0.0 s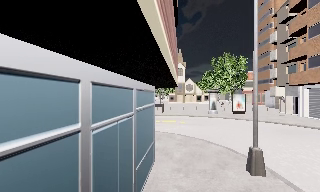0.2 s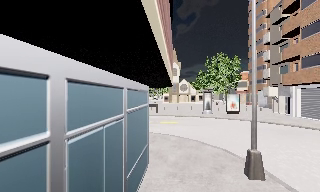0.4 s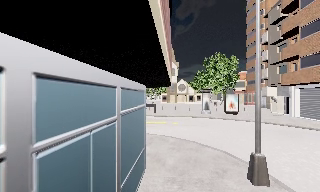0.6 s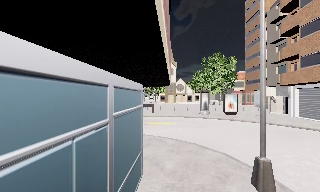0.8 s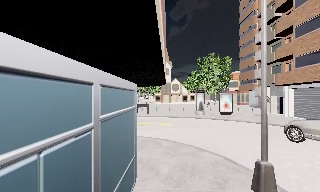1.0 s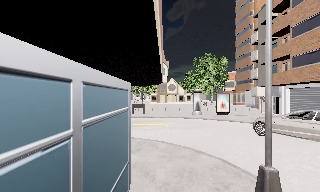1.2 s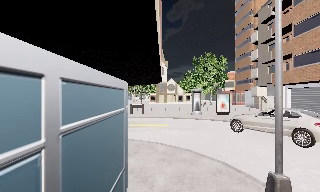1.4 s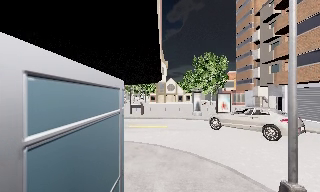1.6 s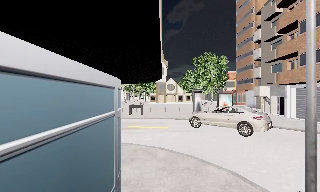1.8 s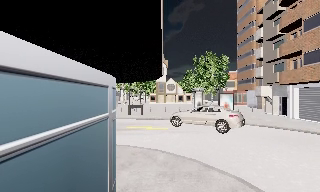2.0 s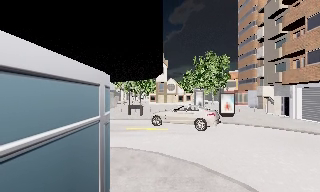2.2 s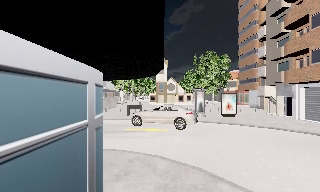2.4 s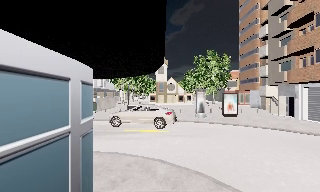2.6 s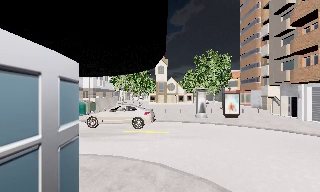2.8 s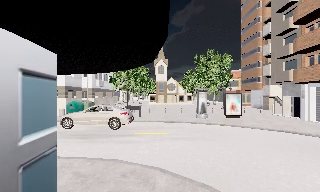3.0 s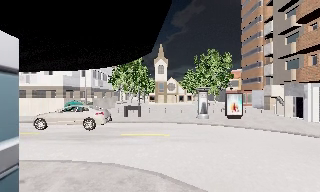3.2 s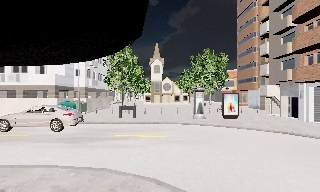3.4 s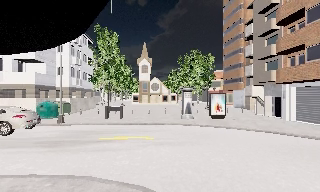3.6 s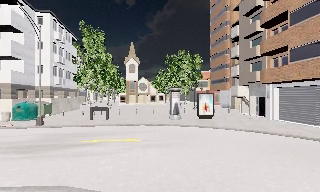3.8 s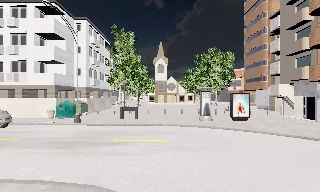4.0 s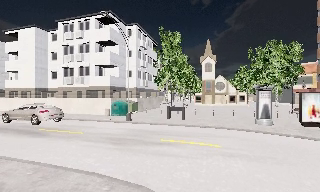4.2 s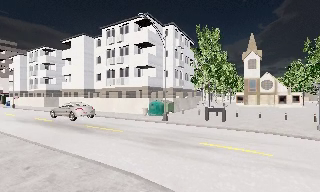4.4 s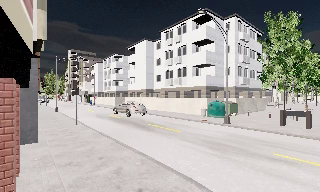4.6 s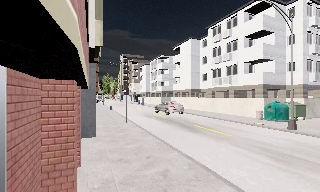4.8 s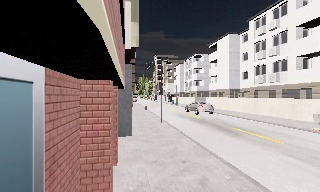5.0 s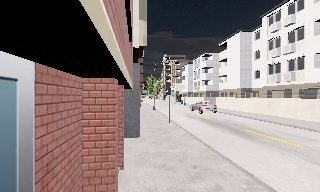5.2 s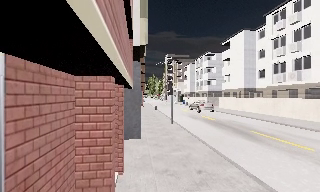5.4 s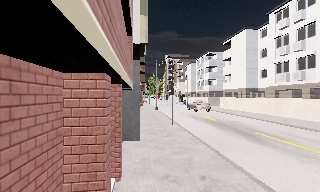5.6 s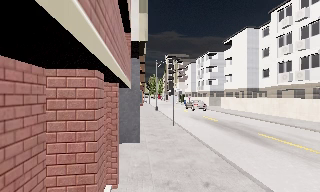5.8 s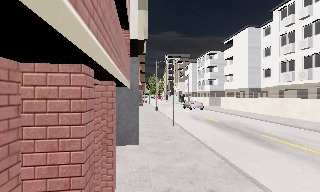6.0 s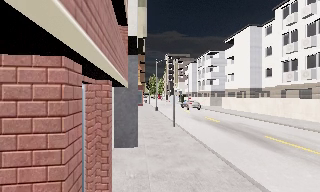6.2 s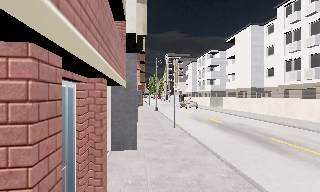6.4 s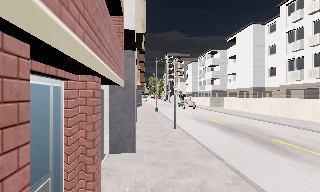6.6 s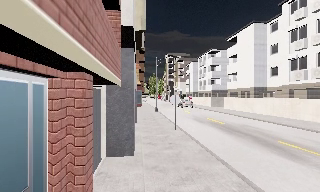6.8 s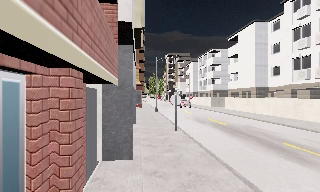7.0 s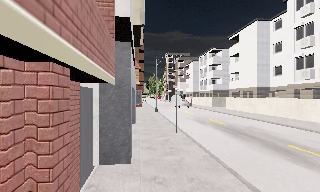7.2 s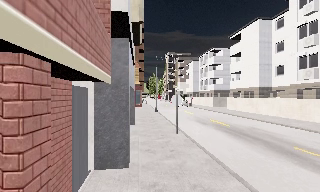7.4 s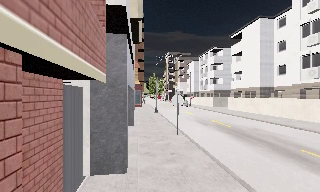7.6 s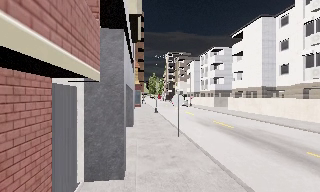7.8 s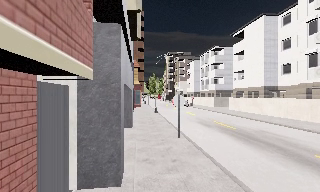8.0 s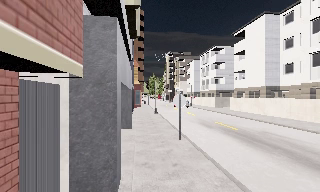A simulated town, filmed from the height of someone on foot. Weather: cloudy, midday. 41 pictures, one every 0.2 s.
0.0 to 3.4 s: The camera swings to its right by about 15 degrees, and the scene slides to the left. It travels forward, about 5 m, so what stands in front looms larger.
3.4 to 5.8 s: The camera swings to its left by about 85 degrees, and the scene slides to the right. It travels forward, about 4 m.
5.8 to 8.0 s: The camera travels forward, about 3.5 m, so what stands in front looms larger.
The film runs forward here.
